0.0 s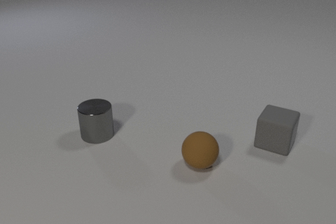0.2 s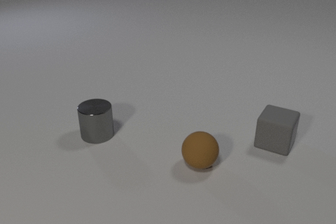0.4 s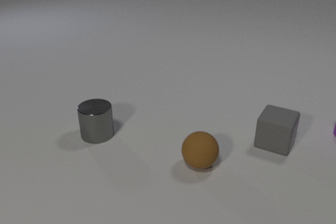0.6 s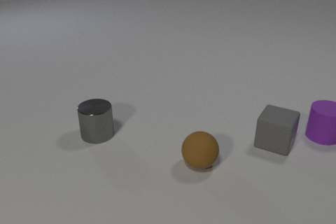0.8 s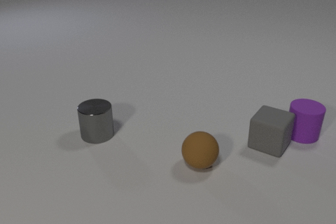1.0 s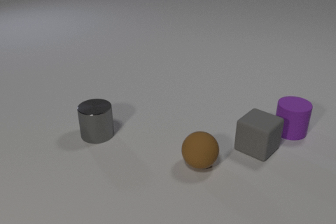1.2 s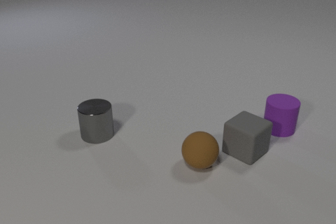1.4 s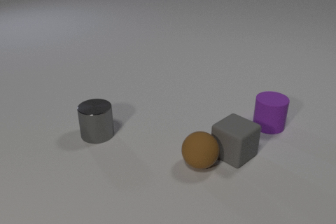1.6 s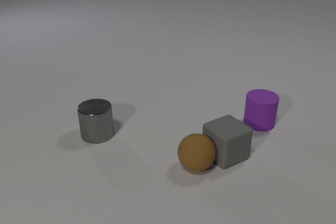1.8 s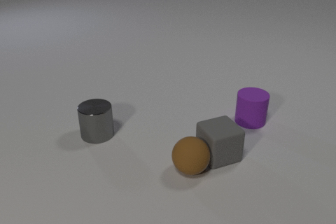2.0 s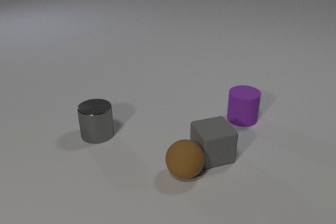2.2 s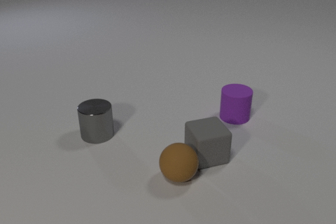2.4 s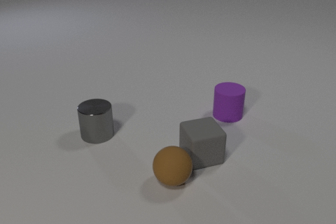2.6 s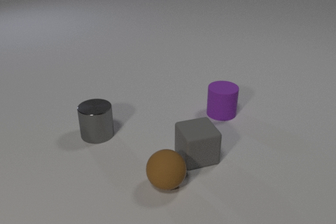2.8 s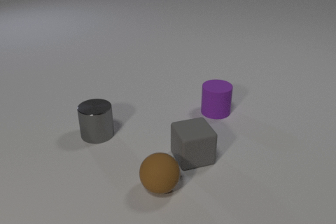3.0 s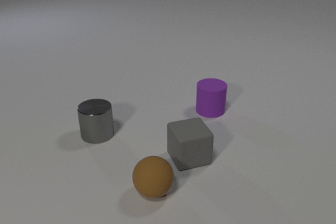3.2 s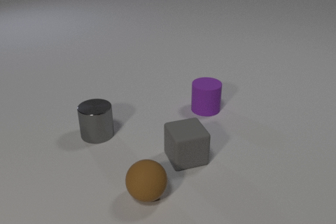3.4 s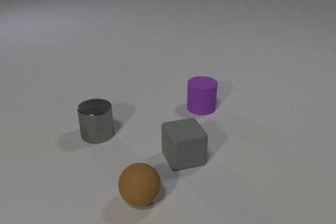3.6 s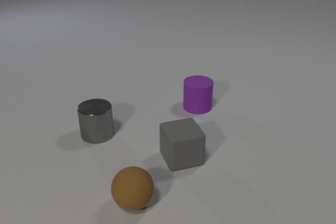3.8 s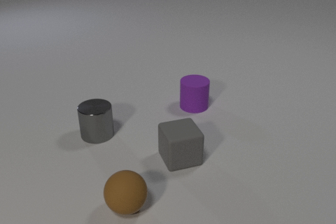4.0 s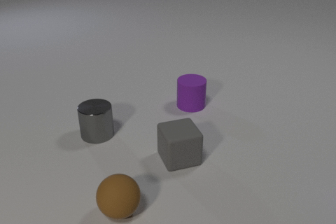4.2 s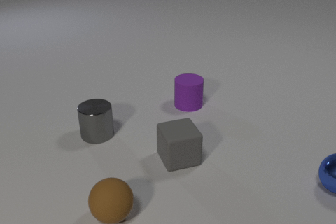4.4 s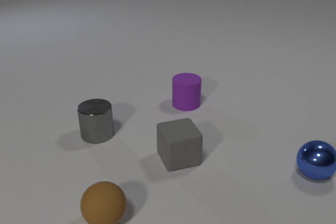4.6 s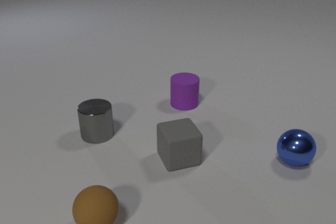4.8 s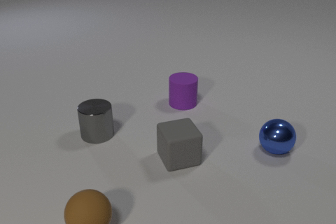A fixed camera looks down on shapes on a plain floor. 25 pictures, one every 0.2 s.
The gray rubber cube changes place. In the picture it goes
to the left.
The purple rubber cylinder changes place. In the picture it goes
to the left.
0.0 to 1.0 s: The purple rubber cylinder comes in at the right edge, slides to the left. The gray rubber cube slides to the left and toward the camera. The purple rubber cylinder and the gray rubber cube collide.
1.0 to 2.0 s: The purple rubber cylinder slides to the left. The gray rubber cube slides to the left and toward the camera, spins so that its near face slides to the left, clockwise seen from above. The brown rubber sphere rolls toward the camera and to the left. The gray rubber cube and the brown rubber sphere collide.
2.0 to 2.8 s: The purple rubber cylinder slides to the left. The gray rubber cube slides to the left. The brown rubber sphere rolls to the left and toward the camera.
2.8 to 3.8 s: The purple rubber cylinder slides to the left and away from the camera. The gray rubber cube slides to the left. The brown rubber sphere rolls to the left and toward the camera.
3.8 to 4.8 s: The purple rubber cylinder slides to the left. The brown rubber sphere rolls to the left and toward the camera. The blue metal sphere comes in at the right edge, rolls to the left and away from the camera.
How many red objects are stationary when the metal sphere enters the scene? 0.
How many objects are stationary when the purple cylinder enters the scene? 3.
Are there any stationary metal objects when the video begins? yes.
